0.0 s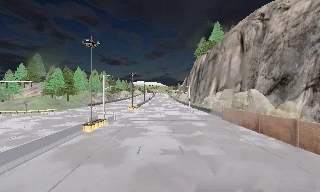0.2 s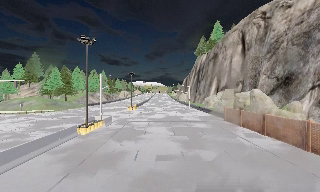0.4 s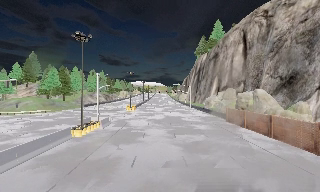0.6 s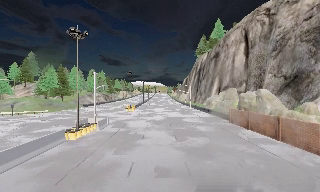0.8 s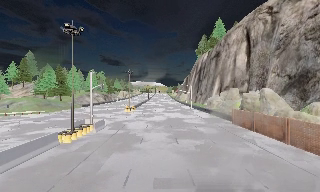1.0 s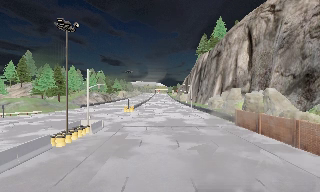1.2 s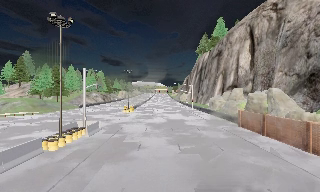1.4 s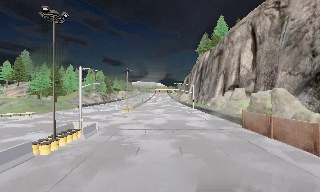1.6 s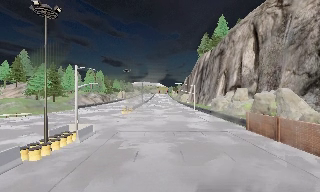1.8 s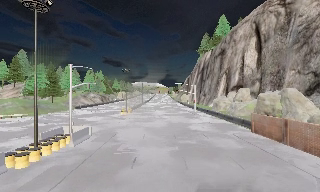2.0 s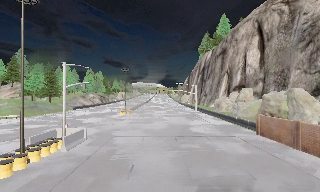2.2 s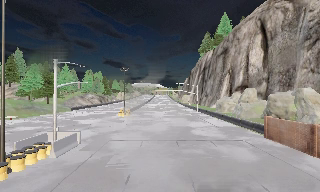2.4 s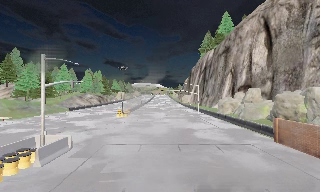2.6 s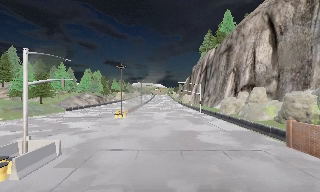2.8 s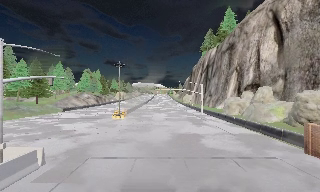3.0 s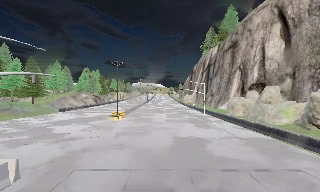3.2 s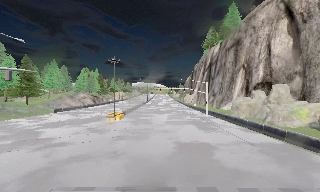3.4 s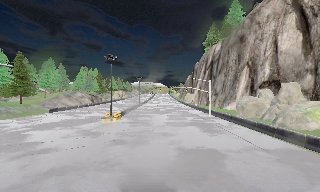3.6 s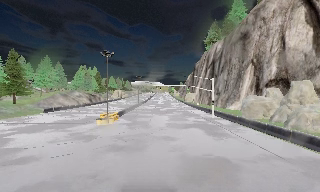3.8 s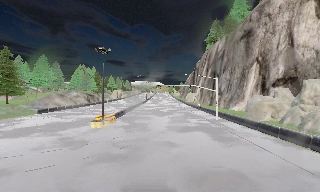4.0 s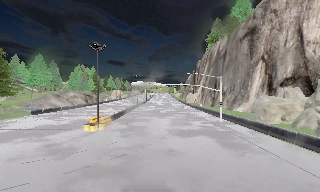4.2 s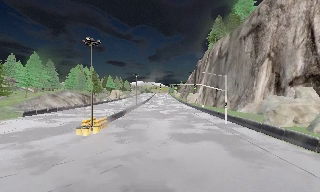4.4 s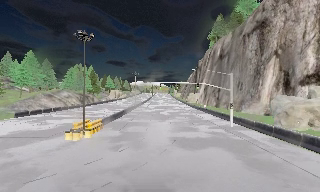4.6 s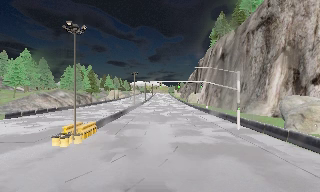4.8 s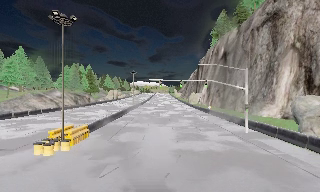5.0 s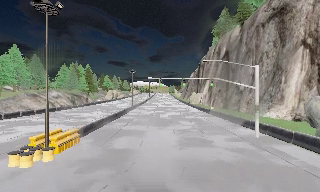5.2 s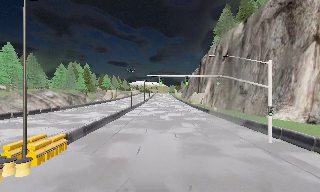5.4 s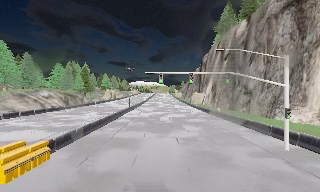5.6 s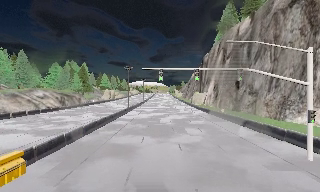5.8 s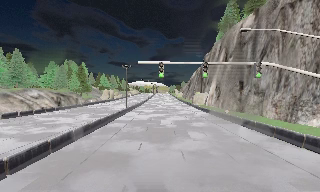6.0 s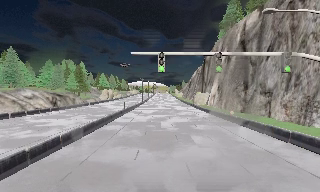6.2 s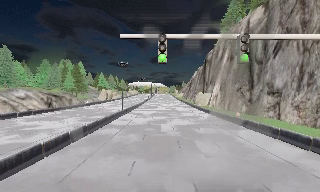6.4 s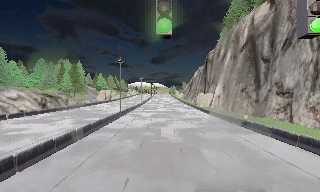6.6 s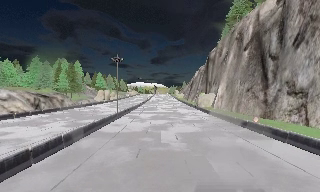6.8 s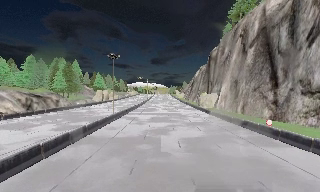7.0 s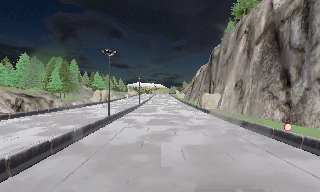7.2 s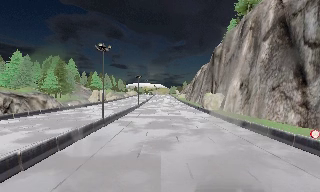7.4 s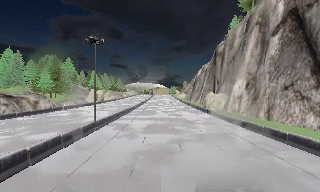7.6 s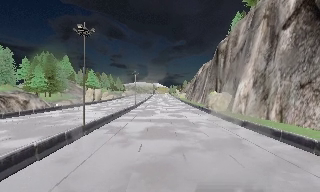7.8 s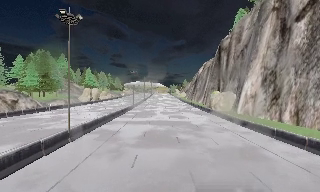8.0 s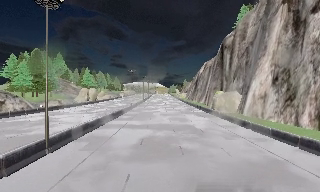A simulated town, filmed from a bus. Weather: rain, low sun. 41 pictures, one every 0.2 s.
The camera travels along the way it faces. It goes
forward.
0.0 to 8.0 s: The camera travels forward, about 75 m, so what stands in front looms larger. It gains speed.
The film runs forward here.
